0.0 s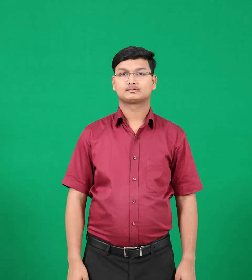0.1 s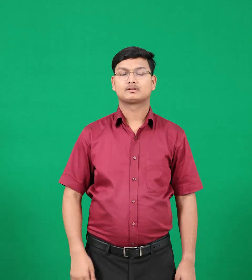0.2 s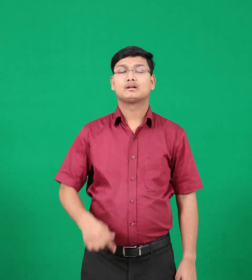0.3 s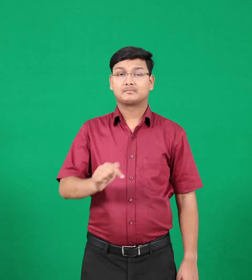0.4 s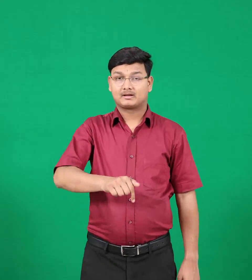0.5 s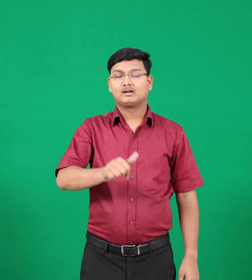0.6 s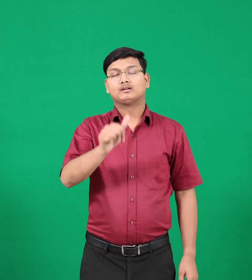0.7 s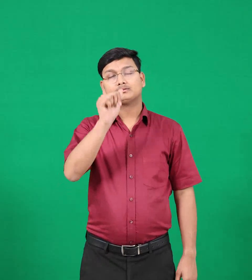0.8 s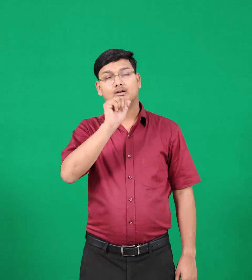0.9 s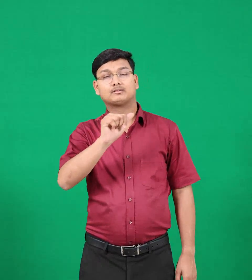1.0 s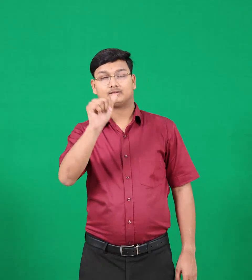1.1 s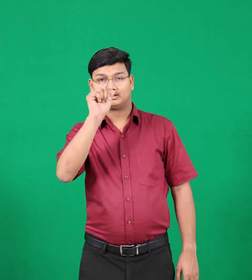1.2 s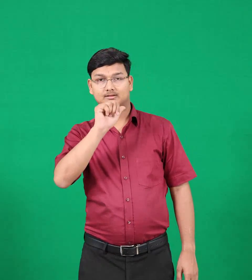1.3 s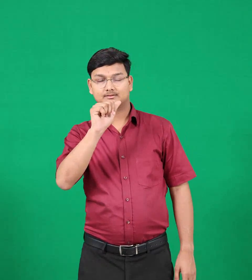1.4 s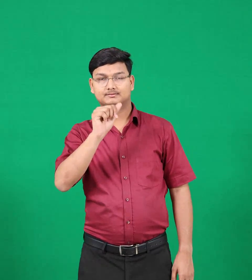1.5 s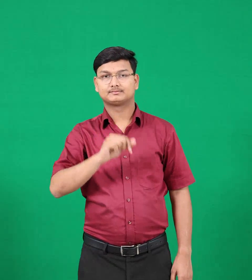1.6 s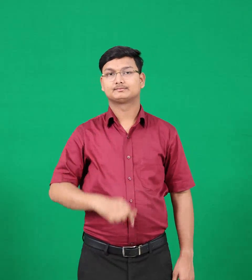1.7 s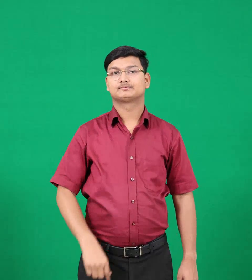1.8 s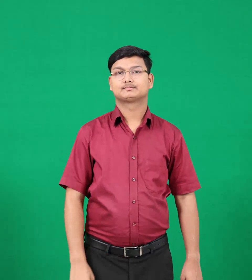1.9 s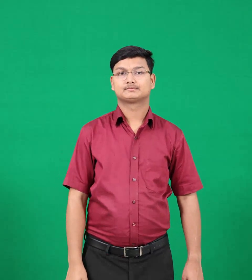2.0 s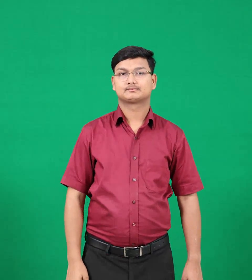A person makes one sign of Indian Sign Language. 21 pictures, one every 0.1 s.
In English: drinks
